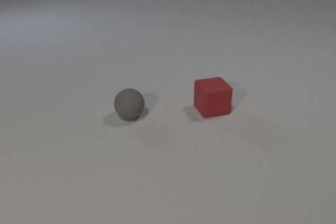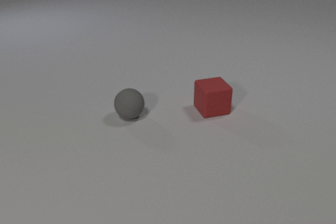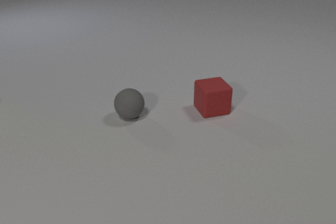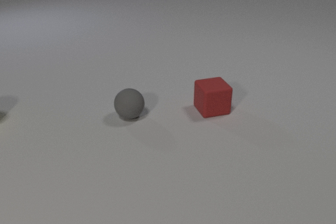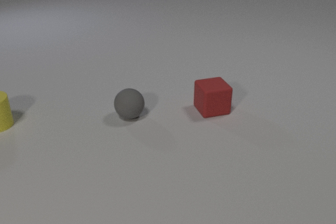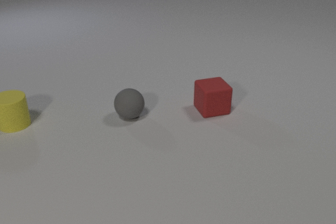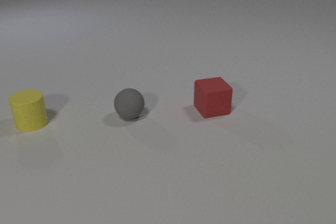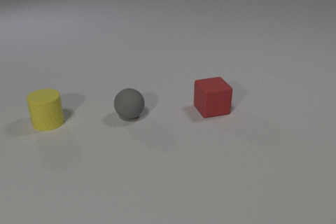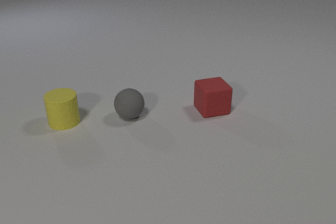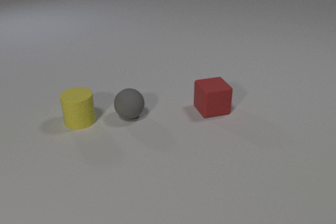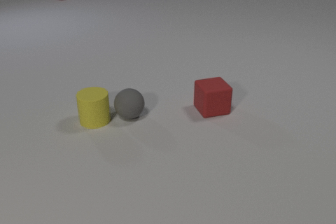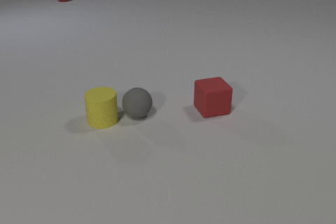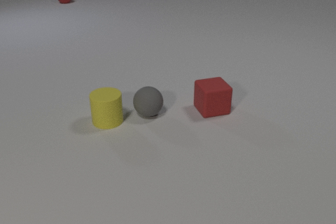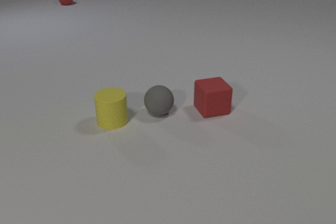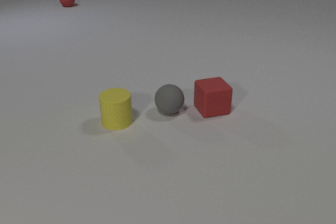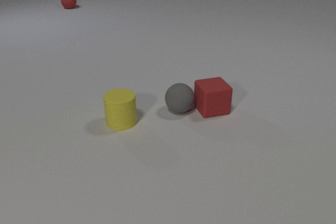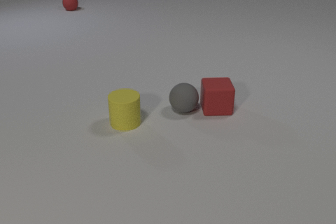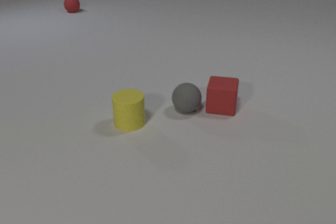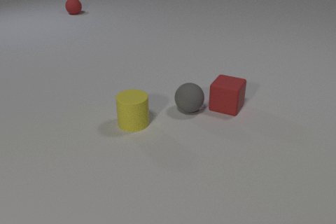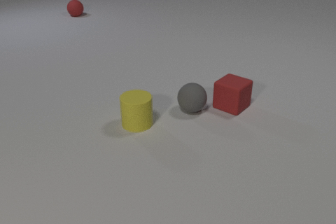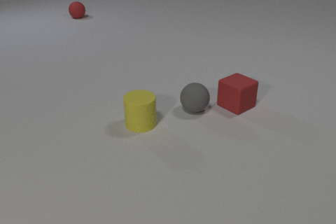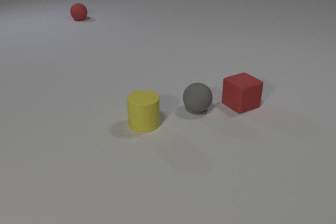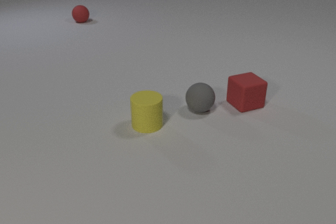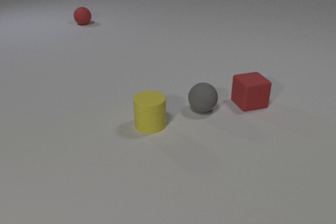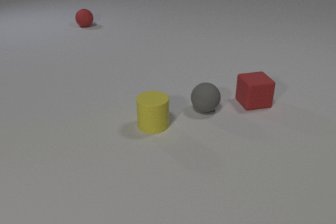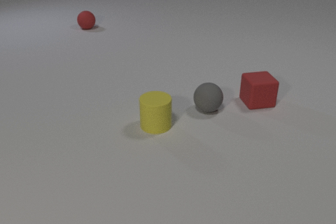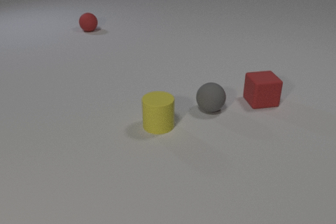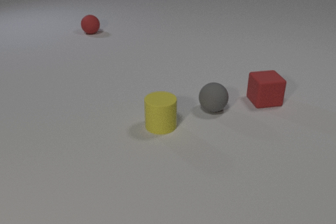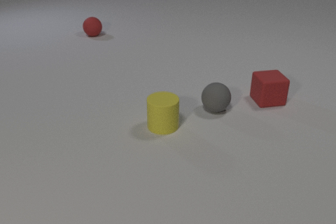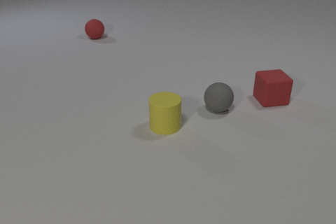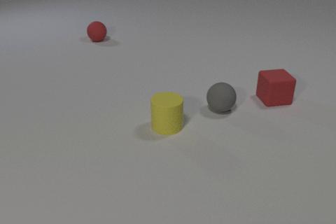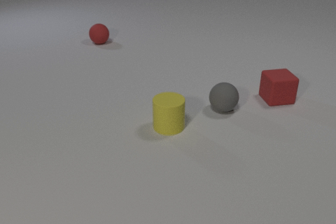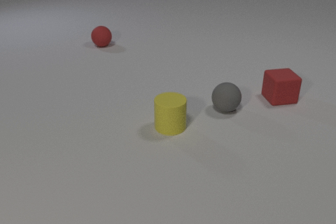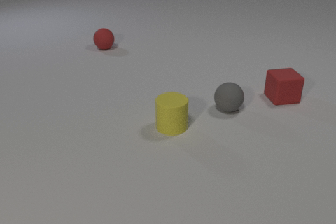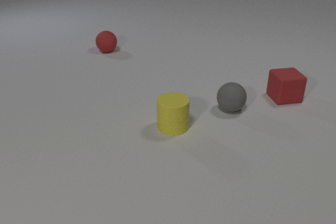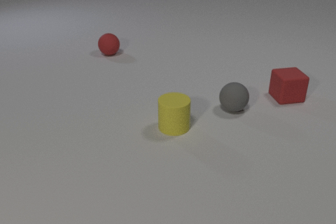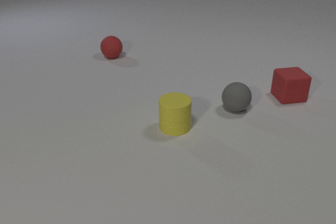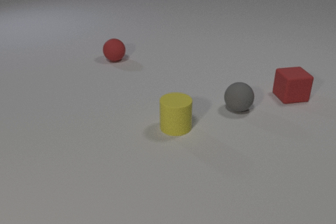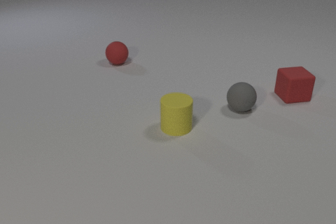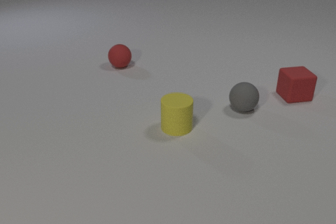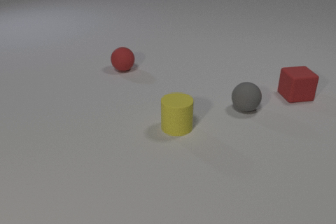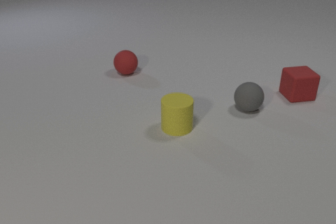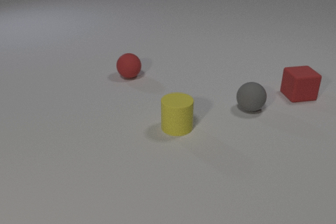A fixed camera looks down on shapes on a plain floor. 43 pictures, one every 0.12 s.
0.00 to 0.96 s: The yellow rubber cylinder comes in at the left edge, slides to the right.
0.96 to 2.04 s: The yellow rubber cylinder slides to the right. The gray rubber sphere rolls to the right. The red rubber sphere comes in at the top edge, rolls toward the camera. The red rubber cube slides to the right, spins clockwise seen from above by about 30 degrees, its near face sliding to the left. The yellow rubber cylinder and the gray rubber sphere collide. The gray rubber sphere and the red rubber cube collide.
2.04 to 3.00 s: The yellow rubber cylinder slides to the right. The gray rubber sphere rolls to the right. The red rubber sphere rolls toward the camera. The red rubber cube slides to the right and away from the camera, spins so that its near face slides to the left, clockwise seen from above.
3.00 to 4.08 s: The yellow rubber cylinder slides to the right. The gray rubber sphere rolls to the right. The red rubber sphere rolls toward the camera. The red rubber cube slides to the right and away from the camera.
4.08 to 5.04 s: The gray rubber sphere rolls to the right. The red rubber sphere rolls toward the camera. The red rubber cube slides to the right and away from the camera.
What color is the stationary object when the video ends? yellow.
What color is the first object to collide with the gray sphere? yellow.
How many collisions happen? 2.
